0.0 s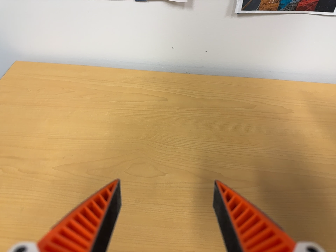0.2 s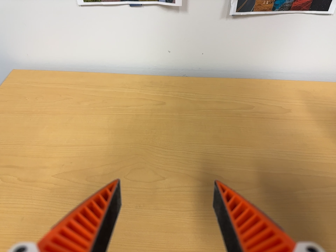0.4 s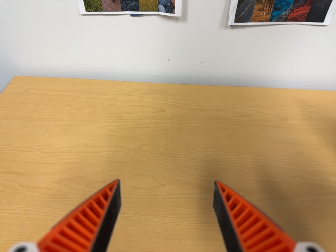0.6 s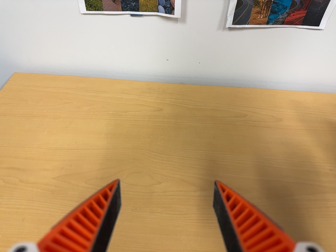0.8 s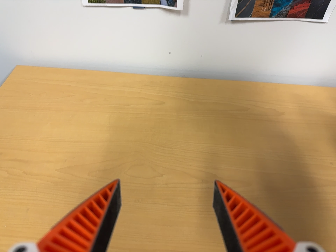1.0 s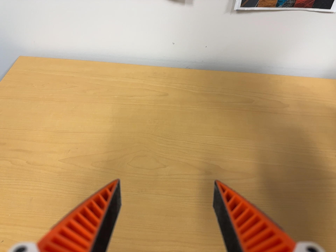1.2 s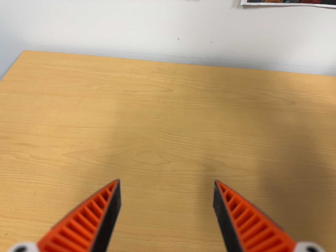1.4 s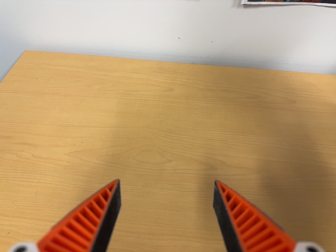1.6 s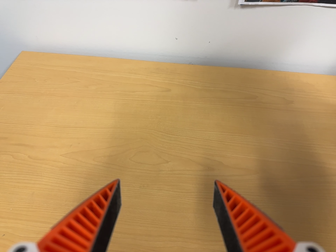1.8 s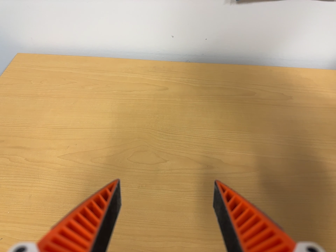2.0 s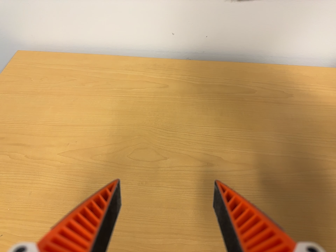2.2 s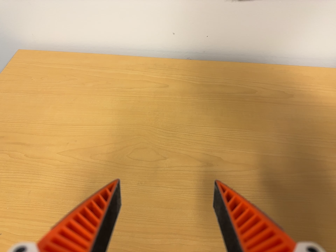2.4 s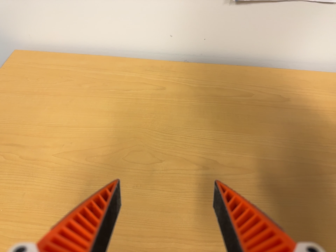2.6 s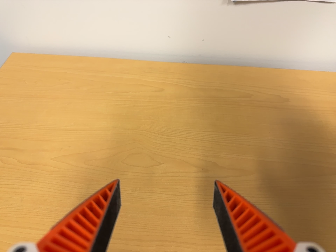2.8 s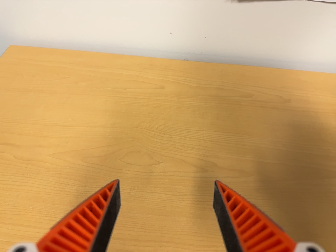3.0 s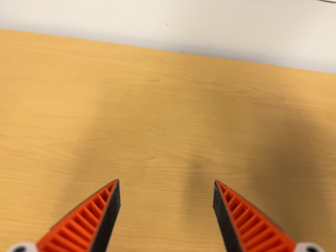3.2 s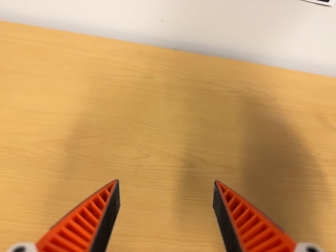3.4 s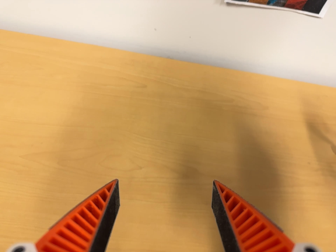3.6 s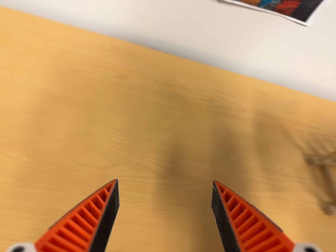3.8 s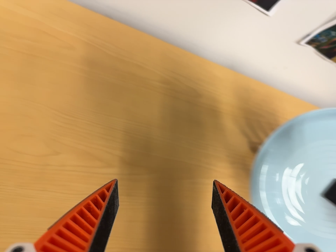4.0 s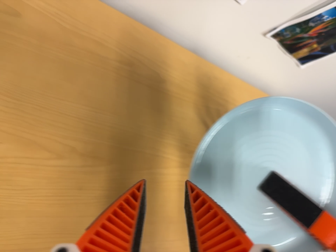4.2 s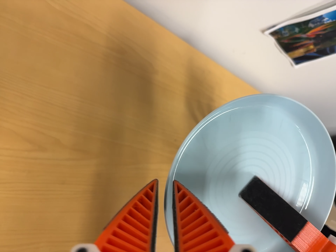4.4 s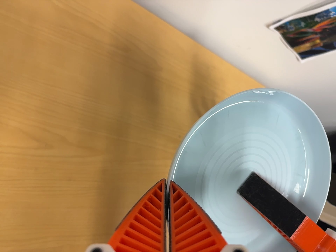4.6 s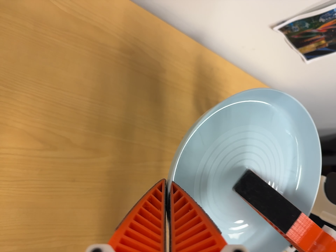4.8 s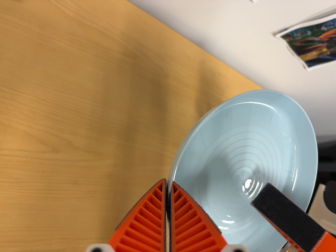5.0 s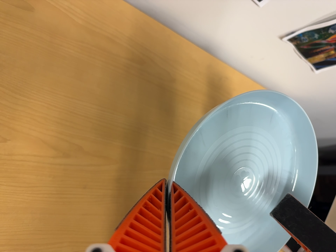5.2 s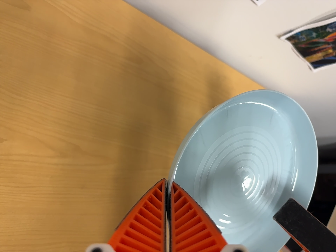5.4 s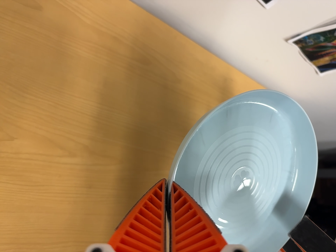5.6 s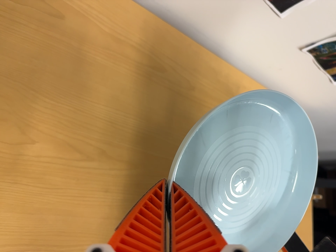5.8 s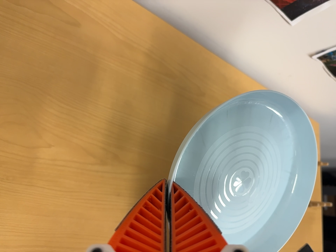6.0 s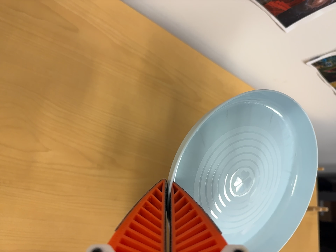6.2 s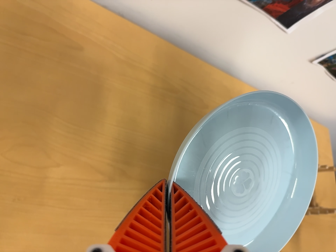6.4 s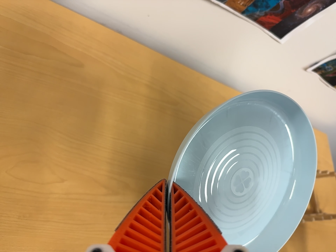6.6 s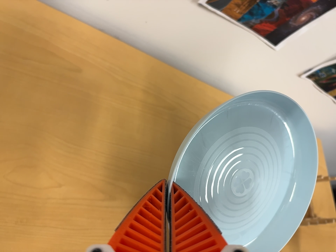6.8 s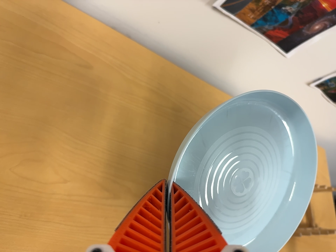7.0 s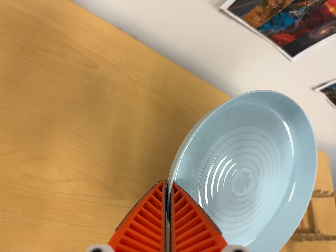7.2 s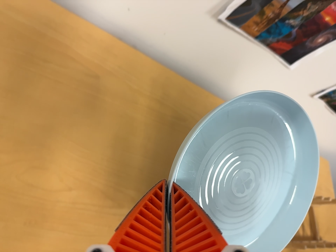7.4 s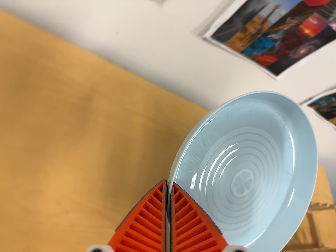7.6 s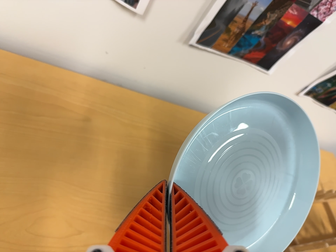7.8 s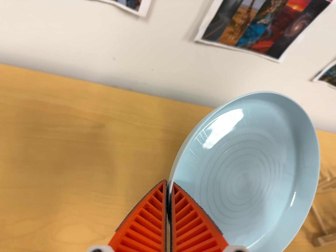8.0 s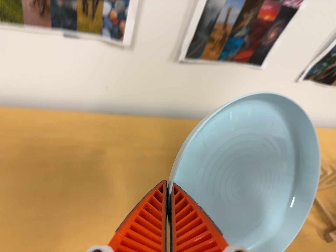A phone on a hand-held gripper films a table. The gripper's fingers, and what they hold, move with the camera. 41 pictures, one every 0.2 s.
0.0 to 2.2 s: The camera shifts only a little, or ends up much as it began.
2.2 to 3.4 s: The camera travels toward the top of its view, about 6 cm.
3.4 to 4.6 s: The camera swings to its right by about 30 degrees, and the scene slides to the left. It travels toward the top of its view and forward, about 14 cm. Its aim tips toward the bottom of its view by about 20 degrees. It rolls about its line of sight by about 15 degrees, and the scene rotates clockwise.
4.6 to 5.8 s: The camera shifts only a little, or ends up much as it began.
5.8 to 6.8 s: The camera's aim tips toward the top of its view by about 10 degrees, and the scene shifts downward.
6.8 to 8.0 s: The camera's aim tips toward the top of its view by about 15 degrees, and the scene shifts downward. It rolls about its line of sight by about 25 degrees, and the scene rotates counterclockwise.
The film runs backward here.
